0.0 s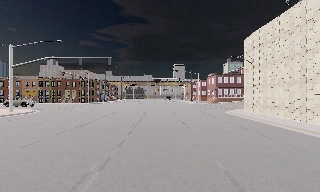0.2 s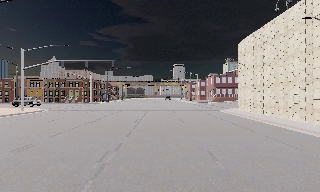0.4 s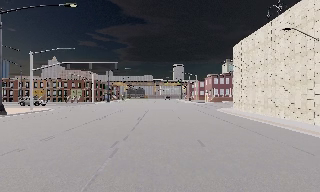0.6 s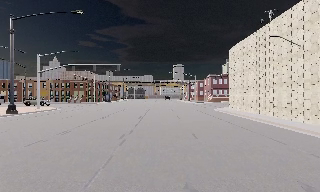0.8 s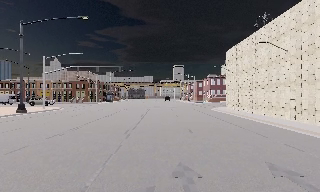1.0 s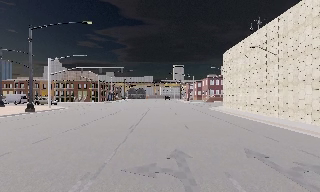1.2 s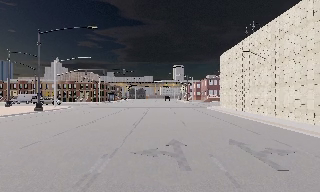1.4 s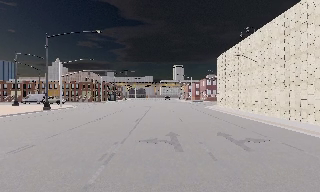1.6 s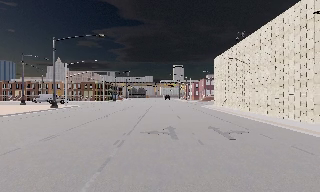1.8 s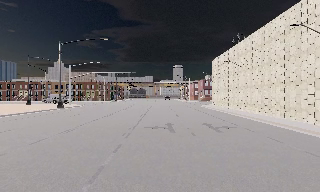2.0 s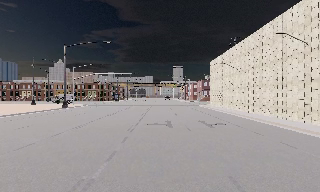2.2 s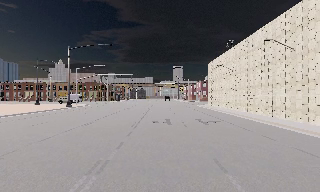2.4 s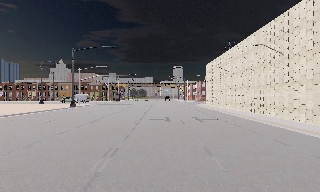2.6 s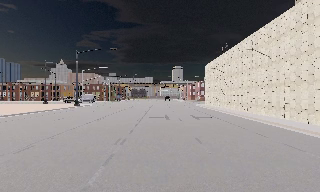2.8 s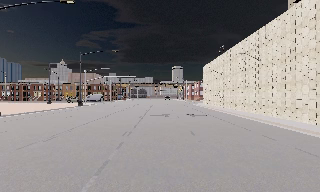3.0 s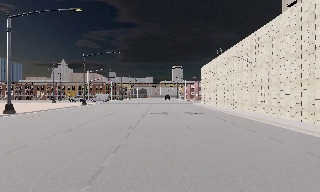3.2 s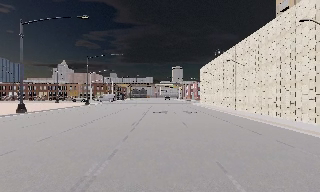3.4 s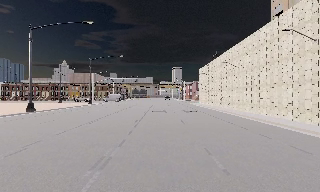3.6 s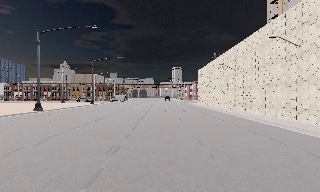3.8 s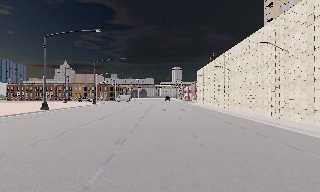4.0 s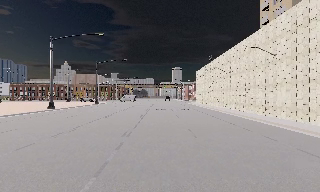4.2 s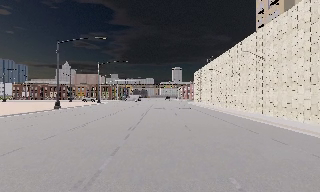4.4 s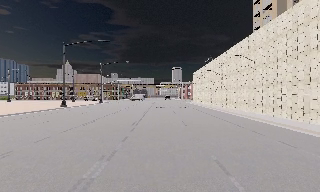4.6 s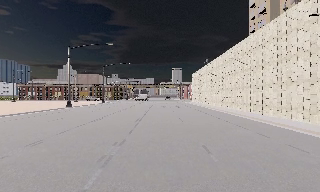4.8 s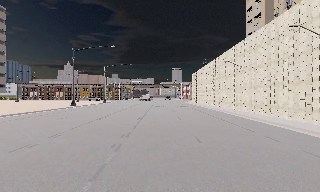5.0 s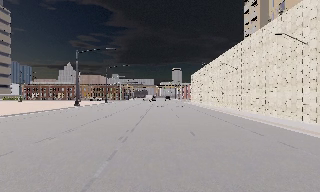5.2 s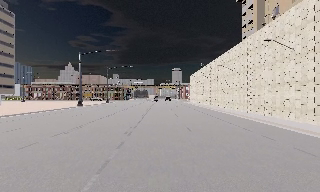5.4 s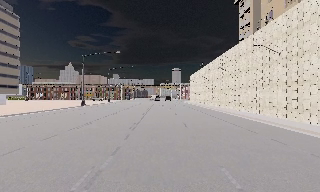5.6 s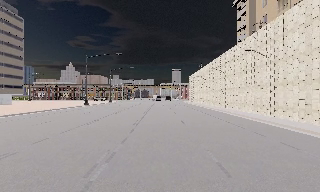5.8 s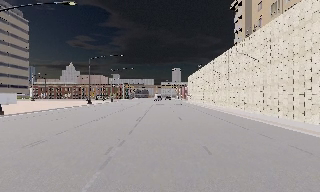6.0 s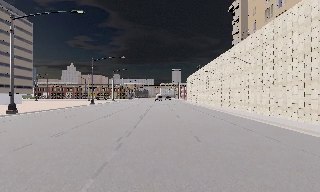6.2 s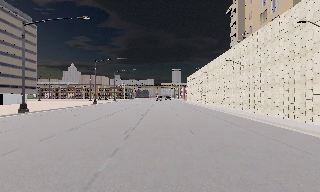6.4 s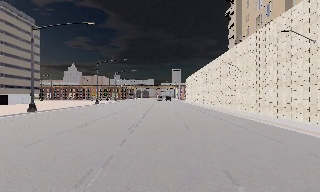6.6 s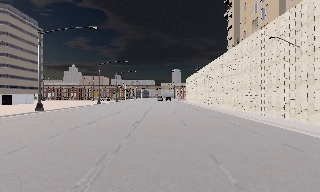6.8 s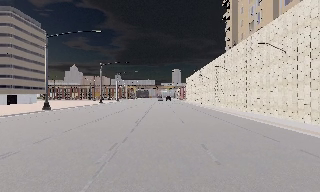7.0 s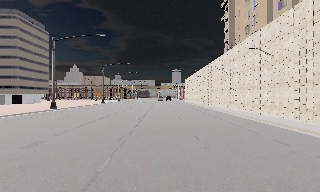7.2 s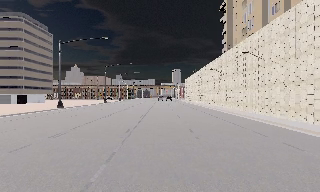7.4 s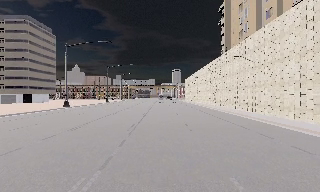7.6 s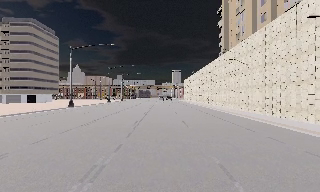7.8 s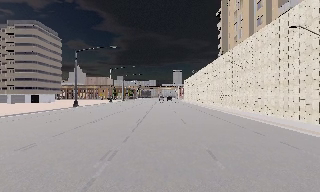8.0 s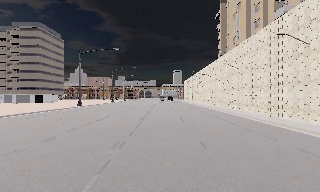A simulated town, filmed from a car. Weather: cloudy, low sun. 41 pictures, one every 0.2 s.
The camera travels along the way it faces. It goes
backward.
0.0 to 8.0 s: The camera travels backward, about 55 m, so what stands in front gets smaller.
The film runs backward here.
